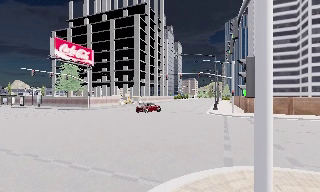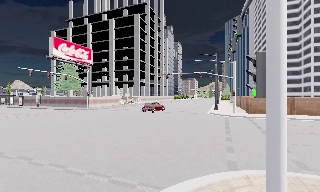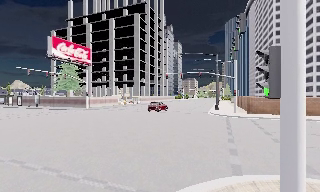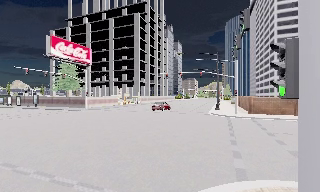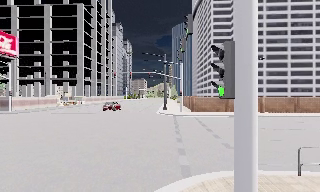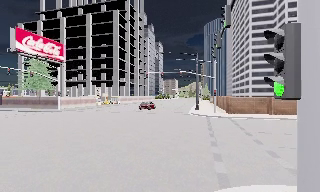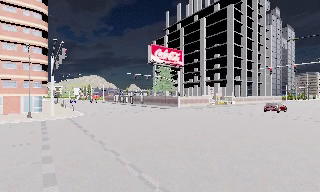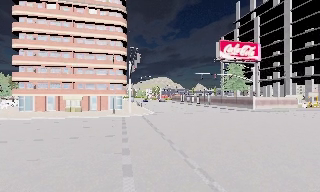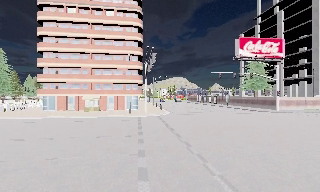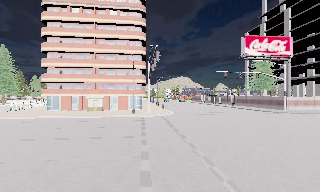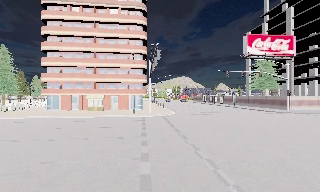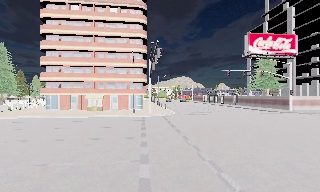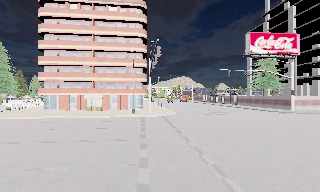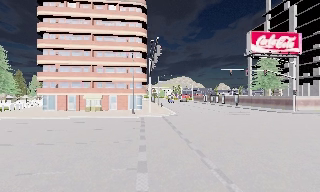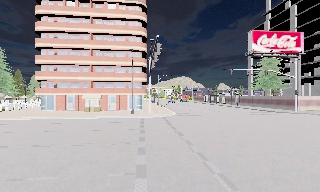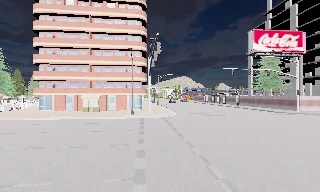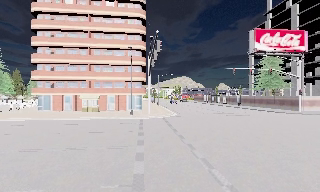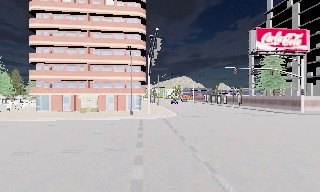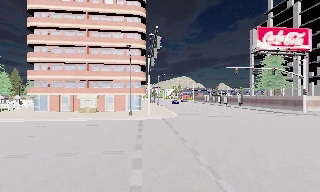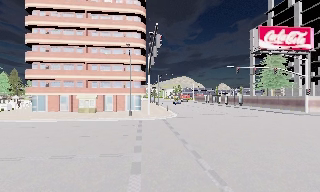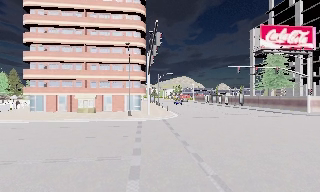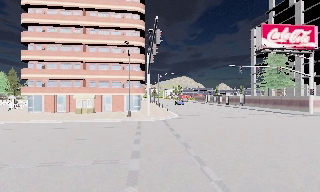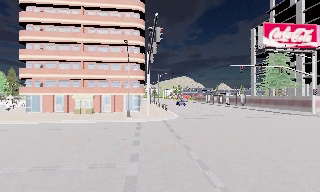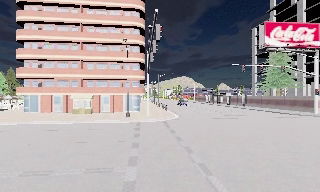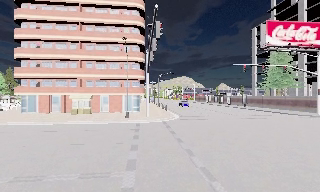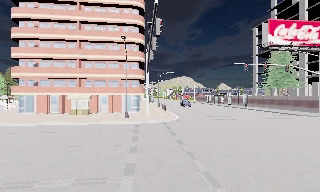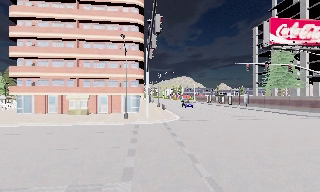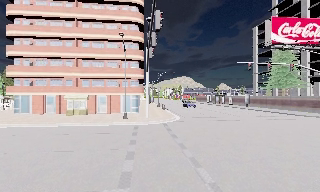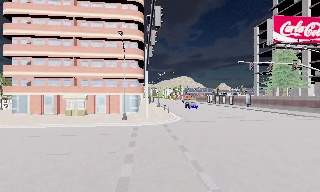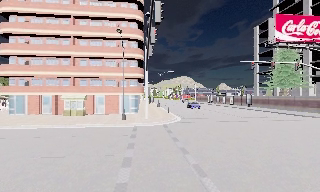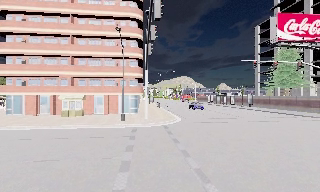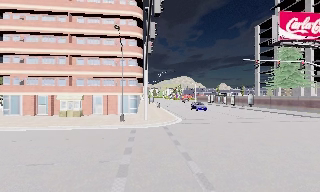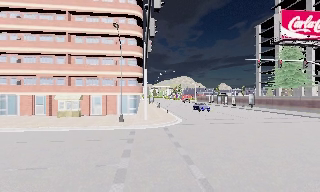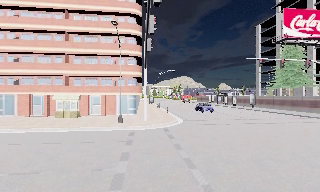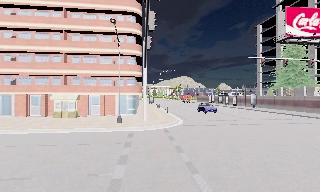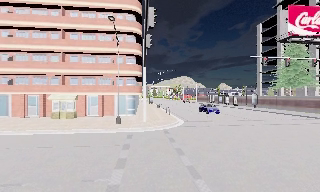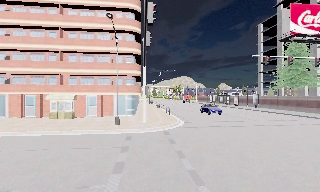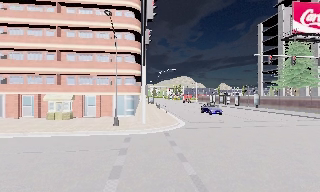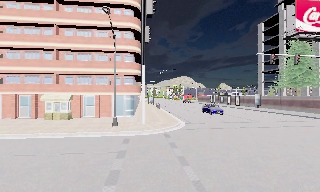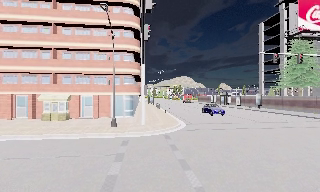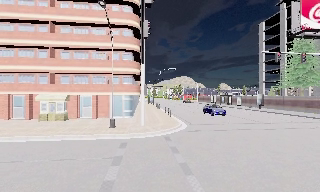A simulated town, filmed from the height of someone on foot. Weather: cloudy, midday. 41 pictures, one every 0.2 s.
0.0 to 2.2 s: The scene slides to the right, as the camera pans about 65 degrees to its left. It travels forward, about 4 m.
2.2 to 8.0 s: The camera travels forward, about 10 m, so what stands in front looms larger.
The film runs forward here.
